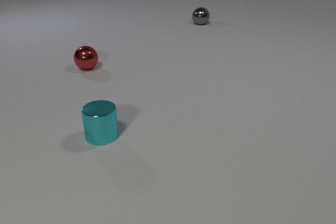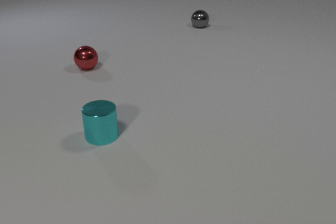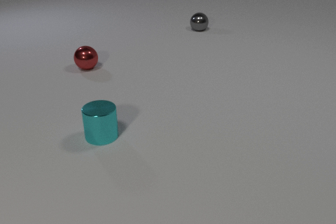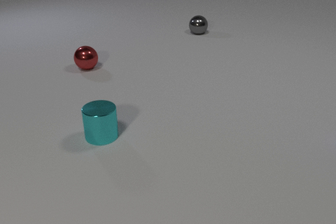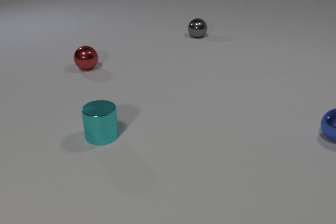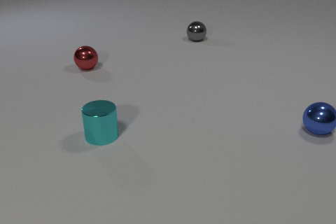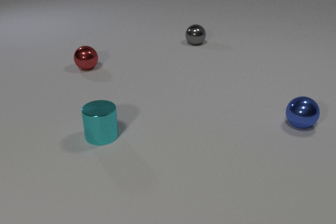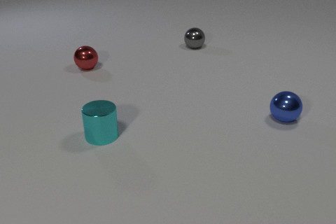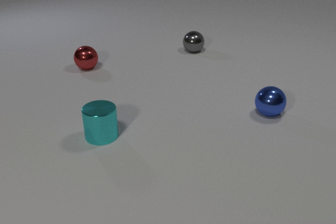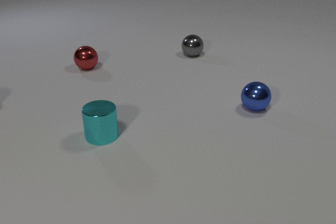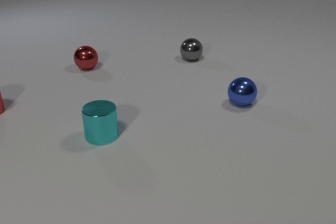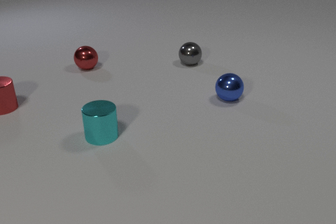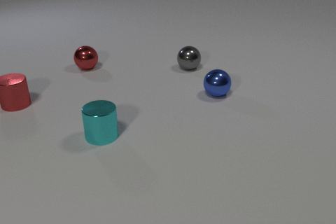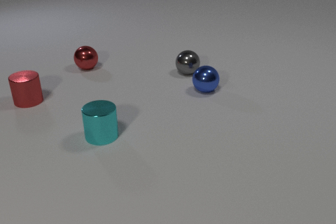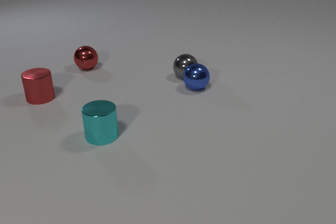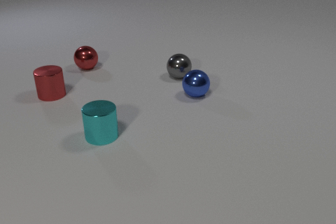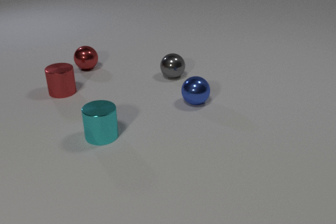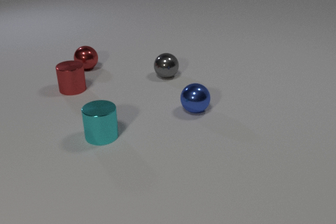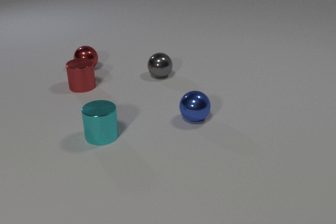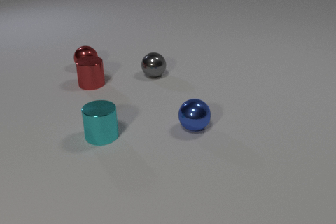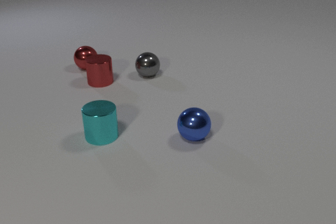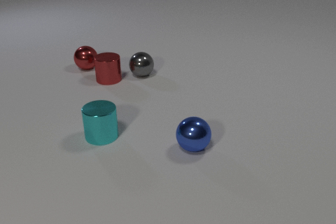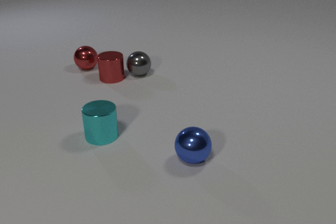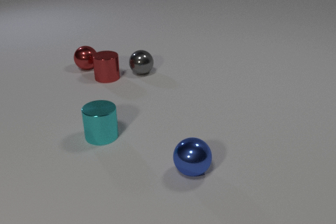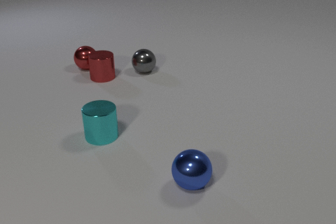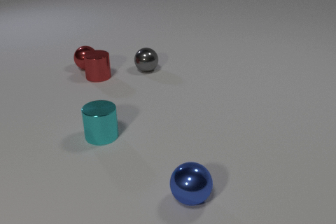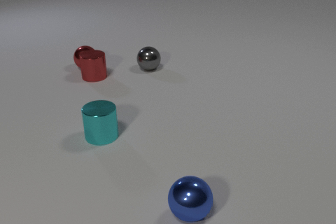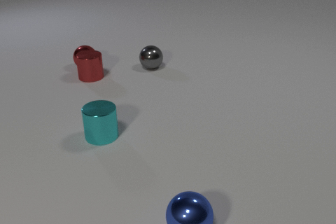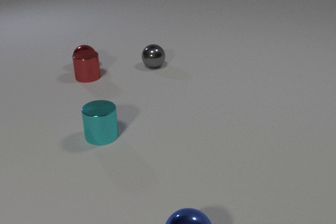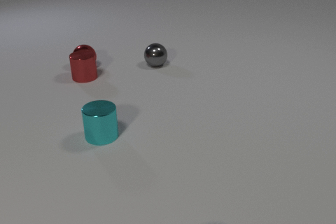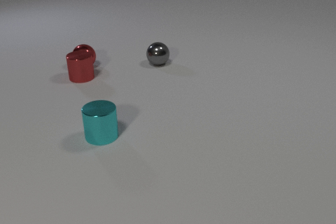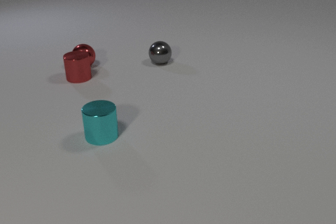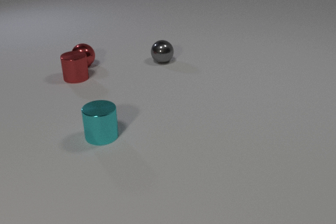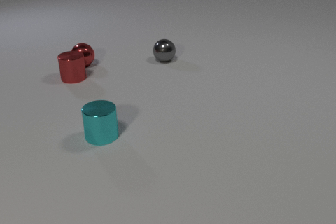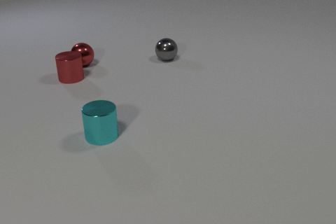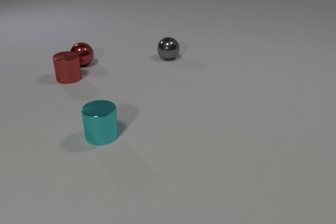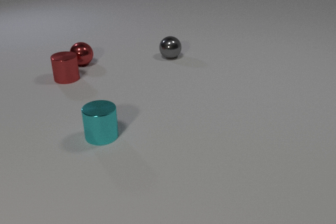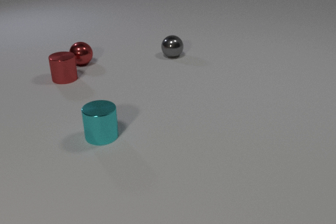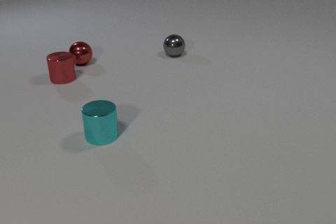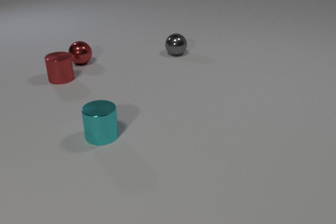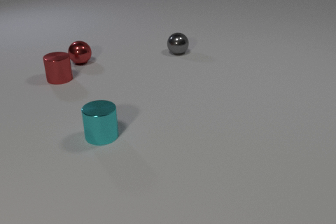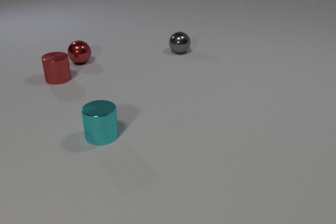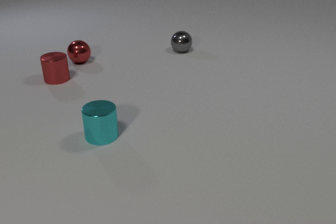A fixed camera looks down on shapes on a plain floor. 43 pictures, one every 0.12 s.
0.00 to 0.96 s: The blue metal sphere comes in at the right edge, rolls to the left. The gray metal sphere rolls toward the camera.
0.96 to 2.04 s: The blue metal sphere rolls to the left. The gray metal sphere rolls toward the camera and to the left. The red metal cylinder comes in at the left edge, slides to the right. The blue metal sphere and the gray metal sphere collide.
2.04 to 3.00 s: The blue metal sphere rolls toward the camera. The gray metal sphere rolls to the left and away from the camera. The red metal cylinder slides to the right and away from the camera. The gray metal sphere and the red metal cylinder collide.
3.00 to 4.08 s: The blue metal sphere rolls toward the camera, leaves at the bottom edge. The gray metal sphere rolls away from the camera and to the right. The red metal cylinder slides to the left. The red metal sphere rolls away from the camera. The red metal cylinder and the red metal sphere collide.
4.08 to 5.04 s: The gray metal sphere rolls away from the camera and to the right. The red metal cylinder slides to the left. The red metal sphere rolls away from the camera.
What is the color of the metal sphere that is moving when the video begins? gray.
What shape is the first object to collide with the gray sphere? sphere.
How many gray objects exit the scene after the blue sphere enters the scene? 0.
